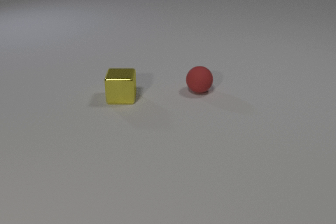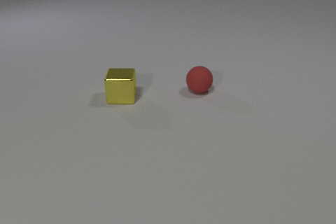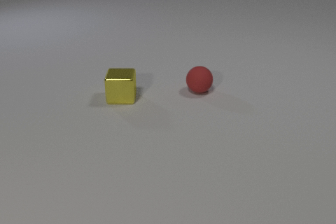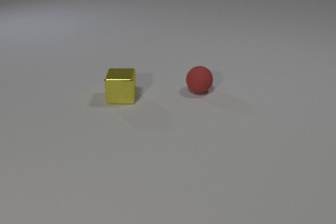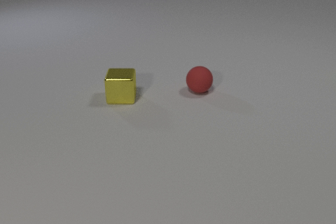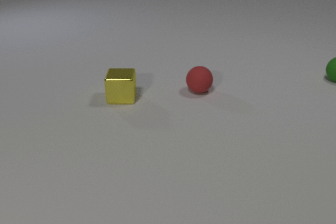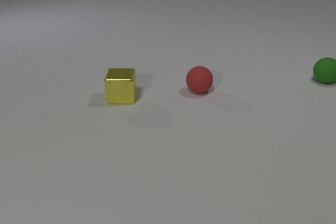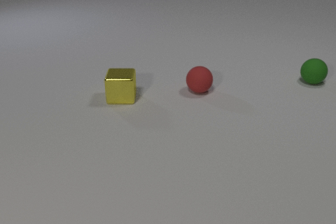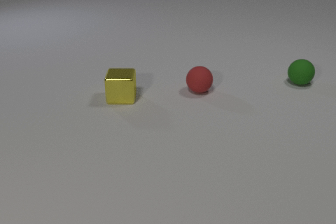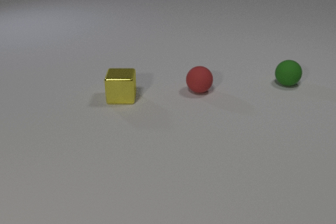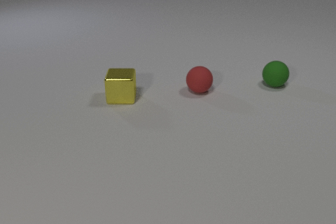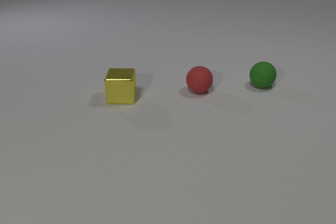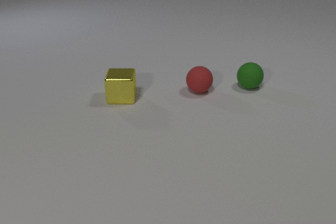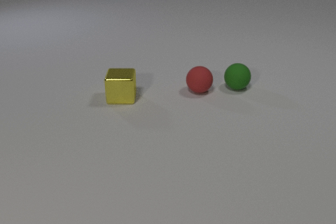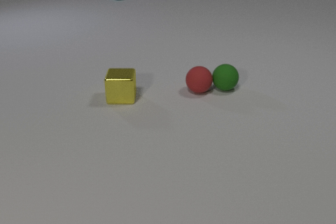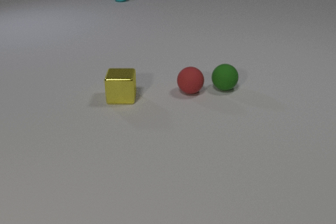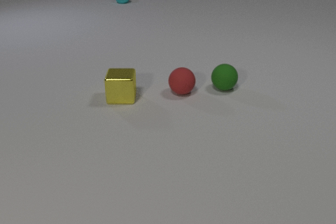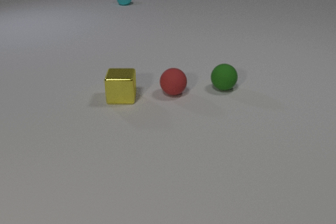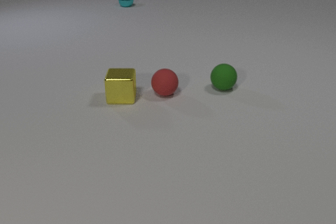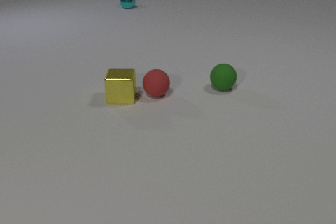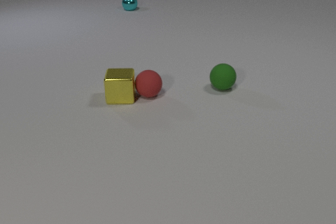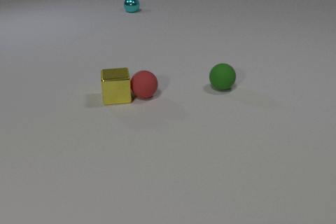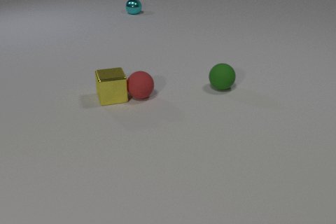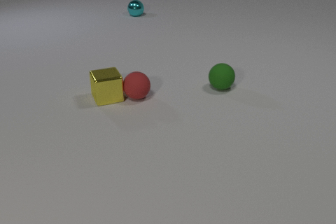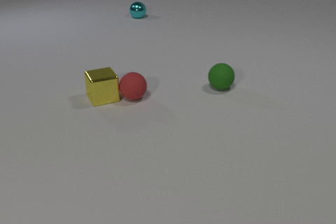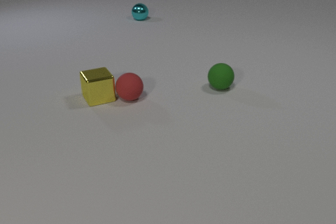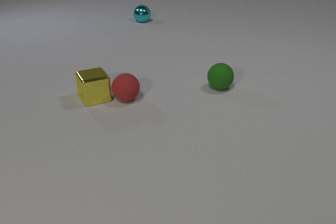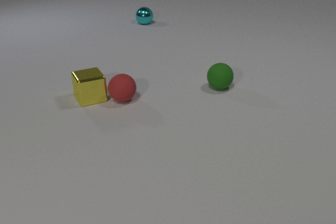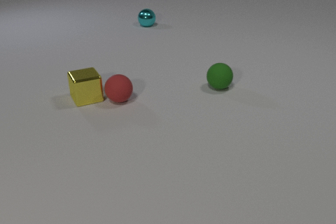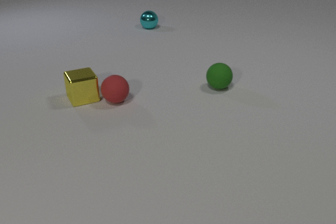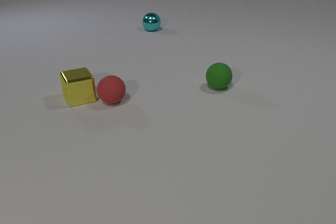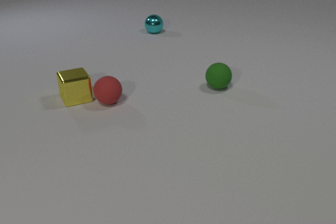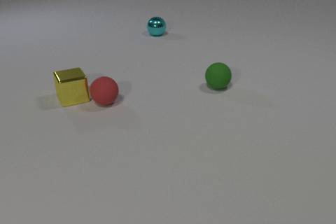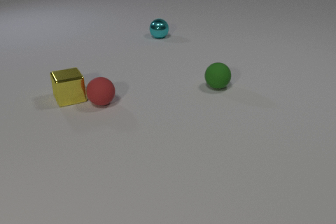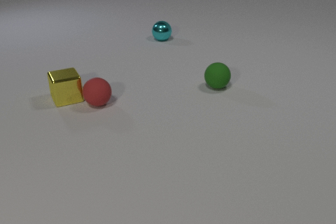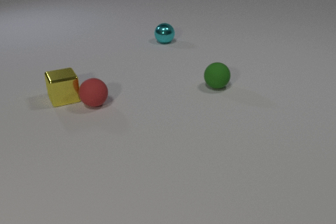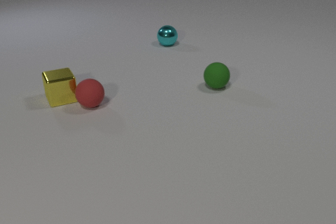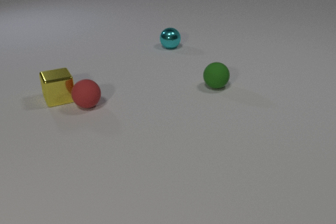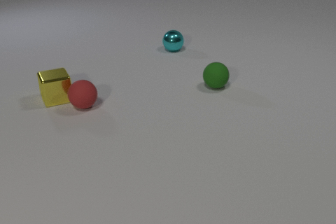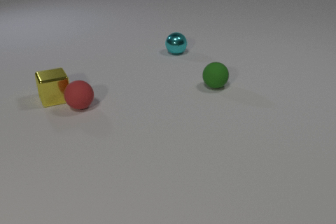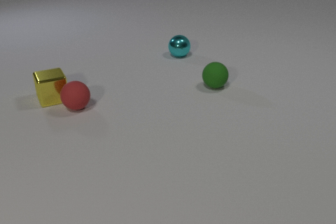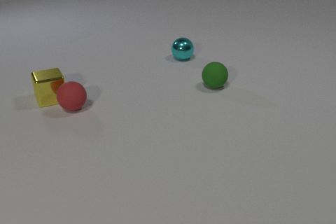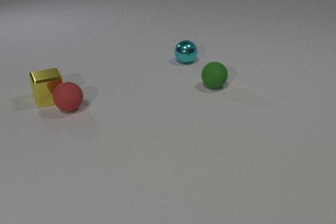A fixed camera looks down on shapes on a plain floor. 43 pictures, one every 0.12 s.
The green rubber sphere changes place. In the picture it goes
to the left.
The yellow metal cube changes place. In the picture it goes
to the left.
0.00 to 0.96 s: The green rubber sphere comes in at the right edge, rolls to the left and toward the camera.
0.96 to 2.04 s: The green rubber sphere rolls to the left and toward the camera. The red rubber sphere rolls to the left. The cyan metal sphere comes in at the top edge, rolls toward the camera. The green rubber sphere and the red rubber sphere collide.
2.04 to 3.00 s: The red rubber sphere rolls to the left. The cyan metal sphere rolls toward the camera. The yellow metal cube slides to the left, spins counterclockwise seen from above by about 30 degrees, its near face sliding to the right. The red rubber sphere and the yellow metal cube collide.
3.00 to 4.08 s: The red rubber sphere rolls to the left. The cyan metal sphere rolls toward the camera. The yellow metal cube slides to the left.
4.08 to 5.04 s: The red rubber sphere rolls to the left. The cyan metal sphere rolls toward the camera. The yellow metal cube slides to the left.
How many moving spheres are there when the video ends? 3.
What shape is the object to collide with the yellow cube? sphere.
What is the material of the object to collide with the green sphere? rubber.
